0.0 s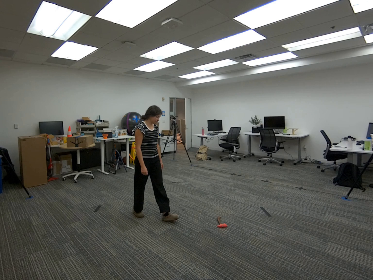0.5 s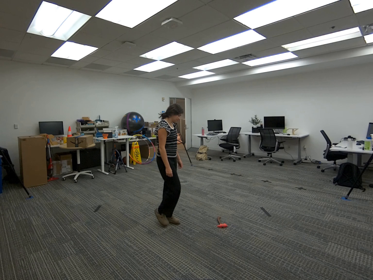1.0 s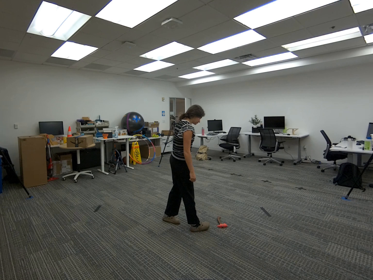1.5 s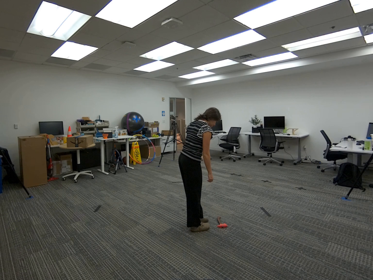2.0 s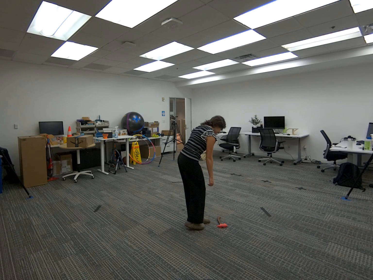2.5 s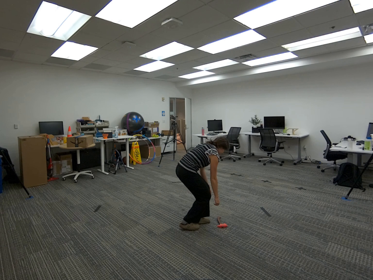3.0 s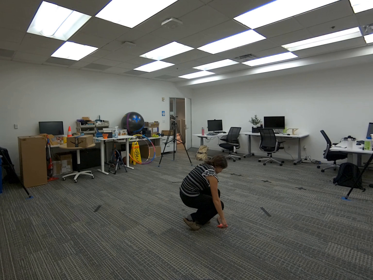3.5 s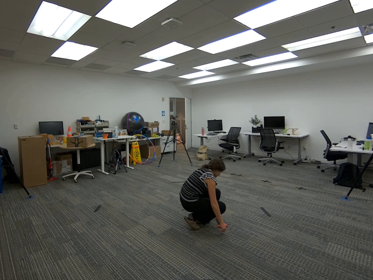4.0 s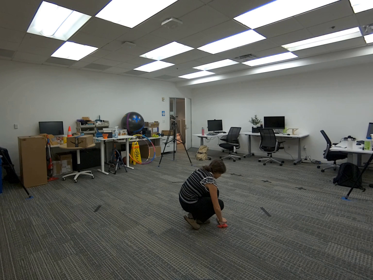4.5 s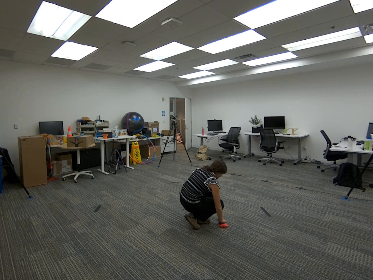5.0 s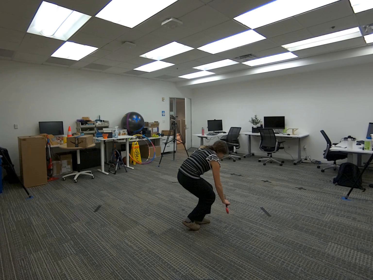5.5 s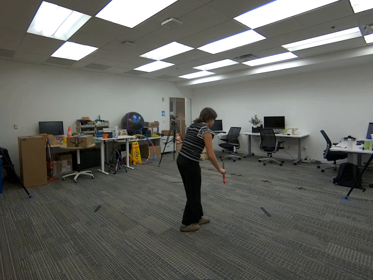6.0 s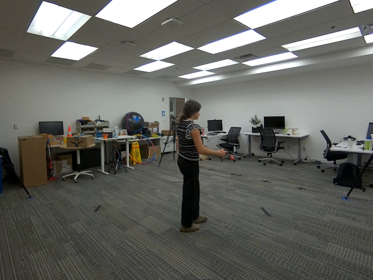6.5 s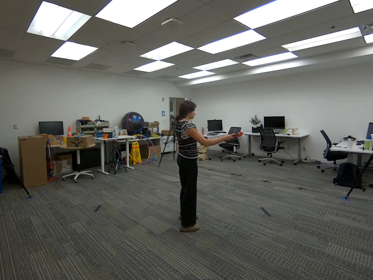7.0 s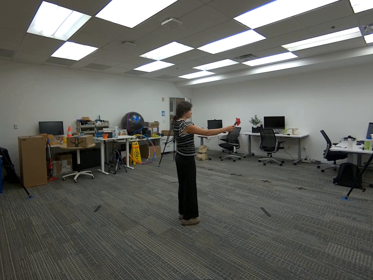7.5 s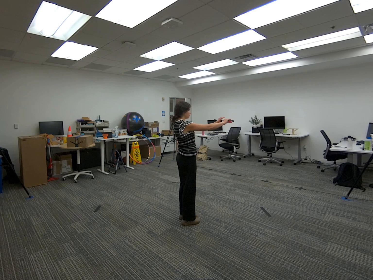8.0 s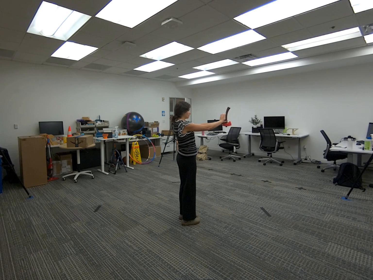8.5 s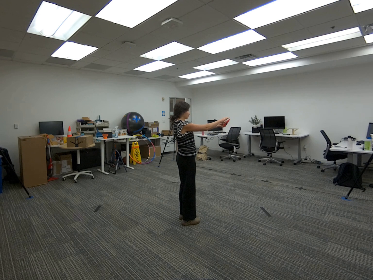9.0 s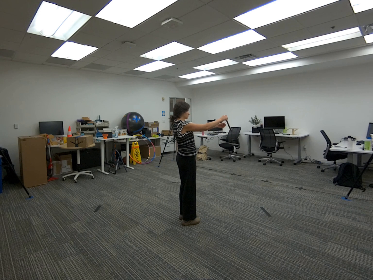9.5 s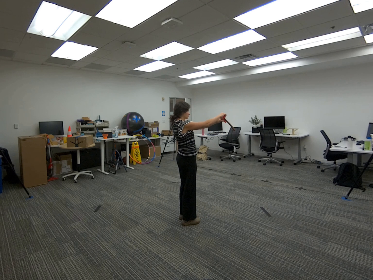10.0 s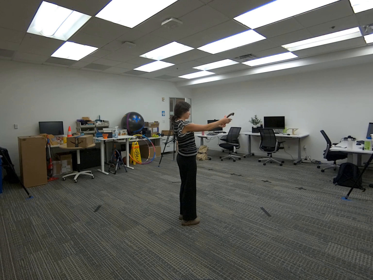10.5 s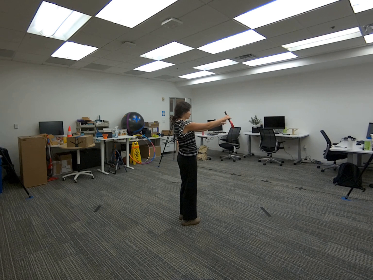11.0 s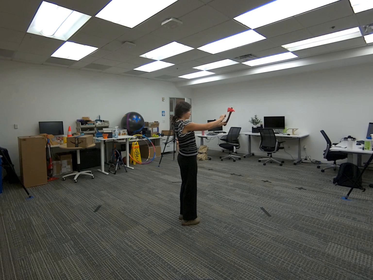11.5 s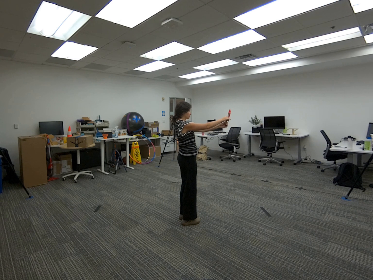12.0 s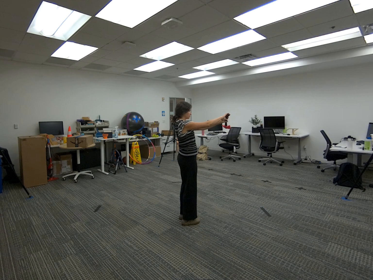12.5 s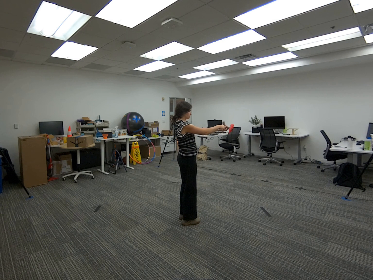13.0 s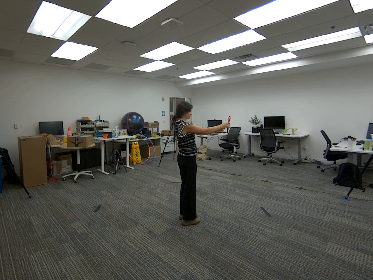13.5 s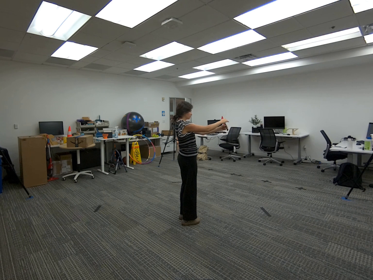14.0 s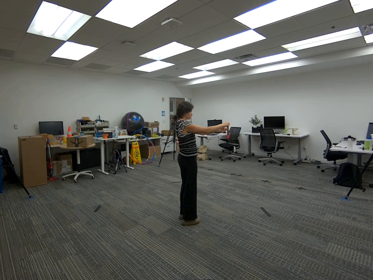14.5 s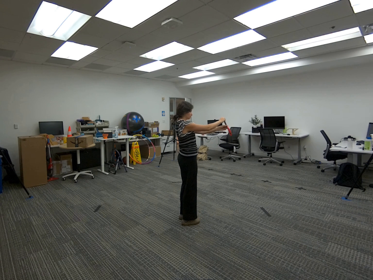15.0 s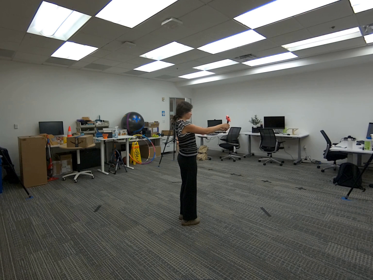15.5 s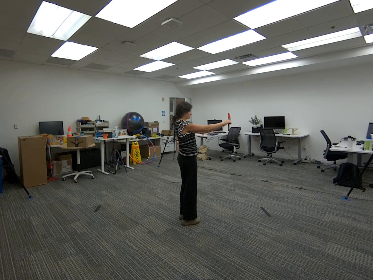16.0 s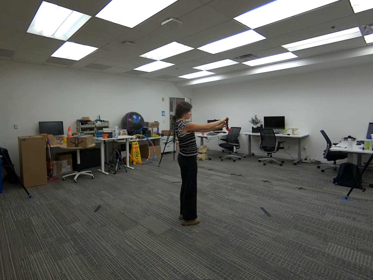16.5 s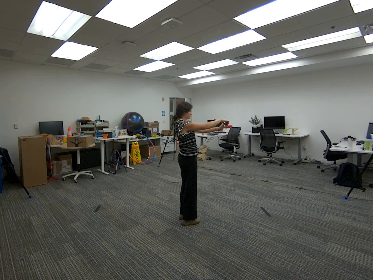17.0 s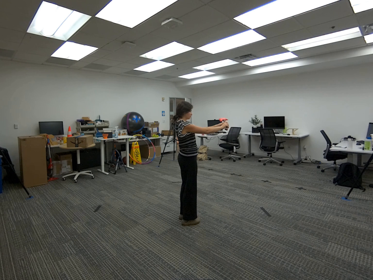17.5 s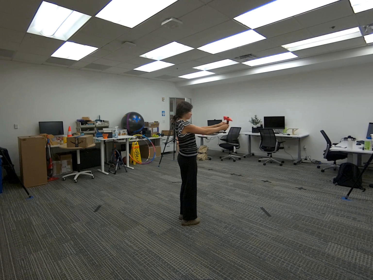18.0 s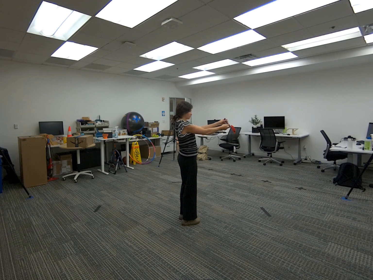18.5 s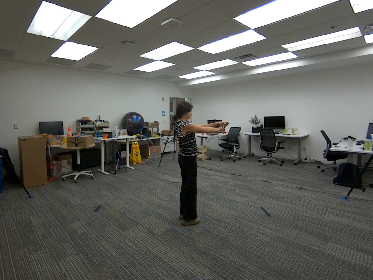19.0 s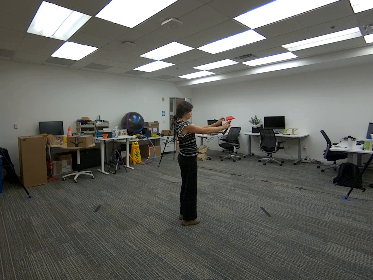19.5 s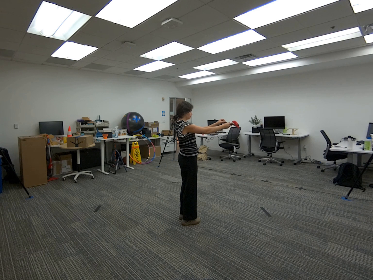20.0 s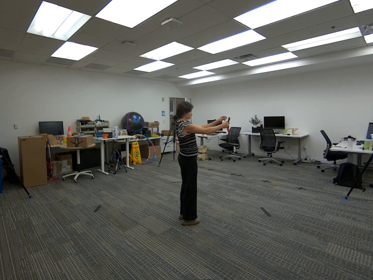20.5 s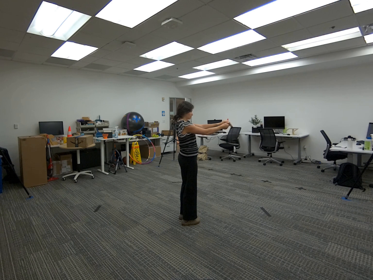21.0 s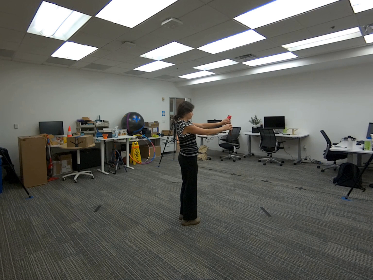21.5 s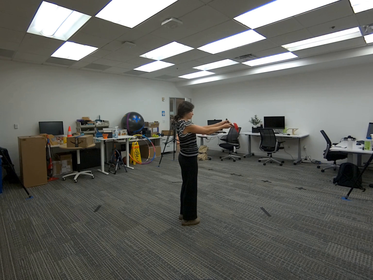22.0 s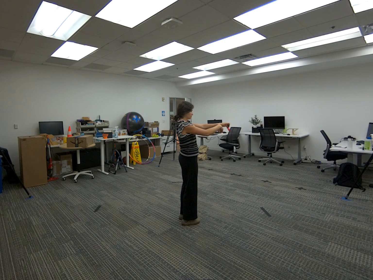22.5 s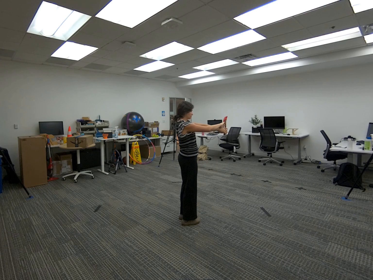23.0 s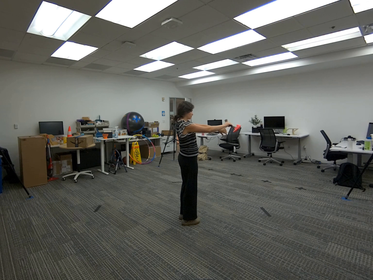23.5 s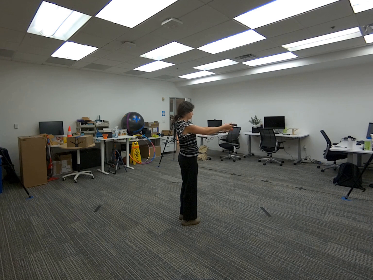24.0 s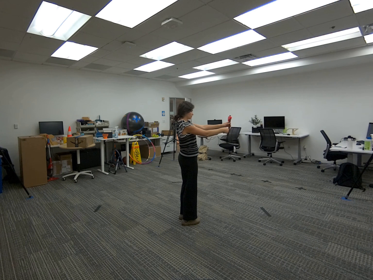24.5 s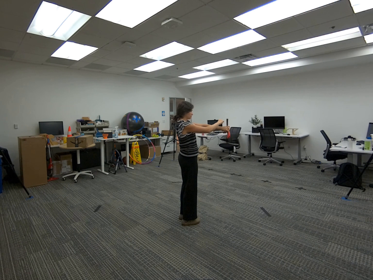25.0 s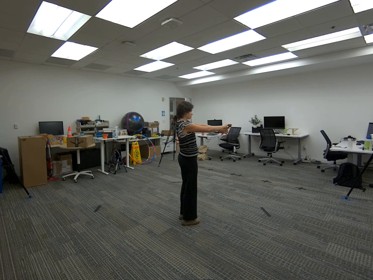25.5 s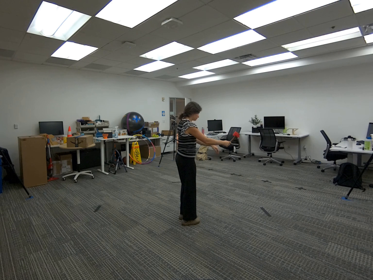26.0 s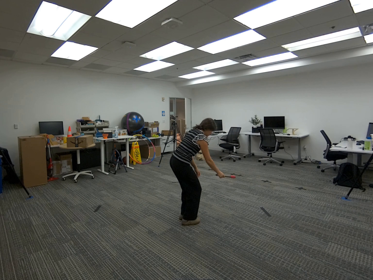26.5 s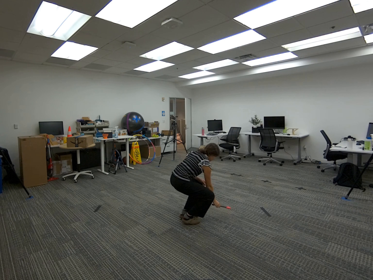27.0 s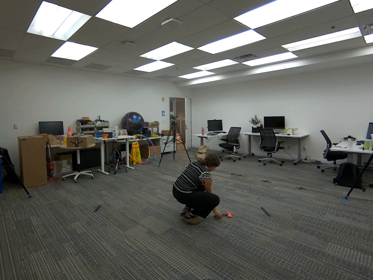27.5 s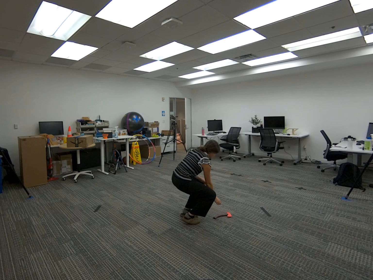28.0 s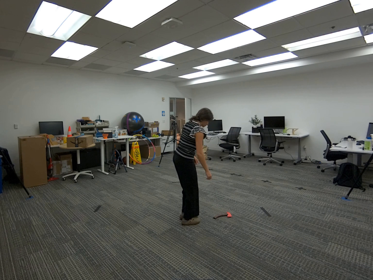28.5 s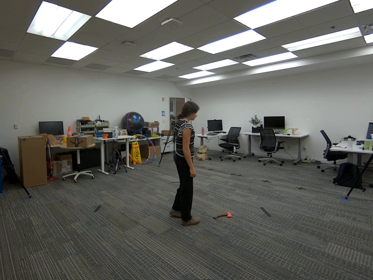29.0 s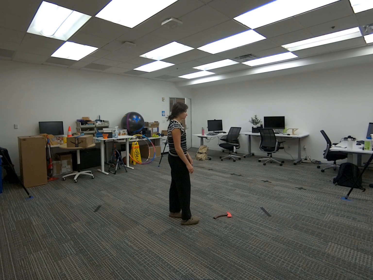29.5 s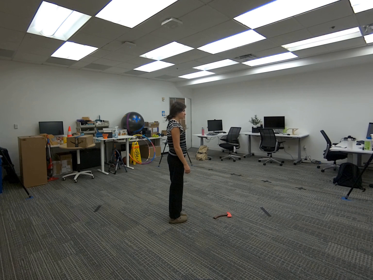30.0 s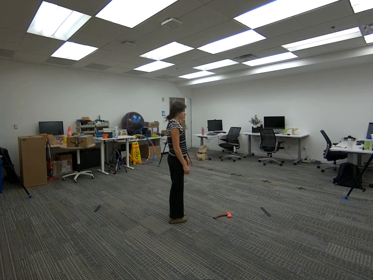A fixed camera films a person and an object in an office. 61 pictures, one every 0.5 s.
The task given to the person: Pick up the hatchet from the ground with your right hand, rotate the hatchet in midair with both hands, and place the hatchet back on the ground.
